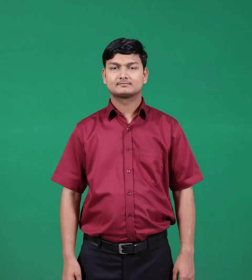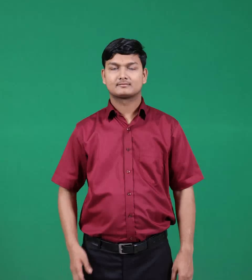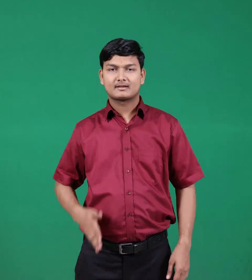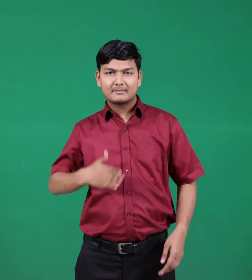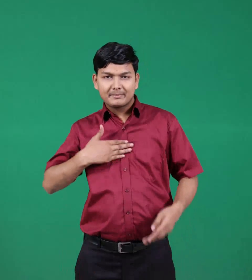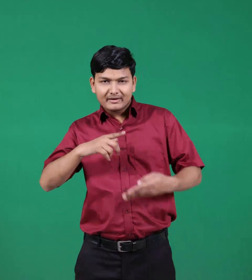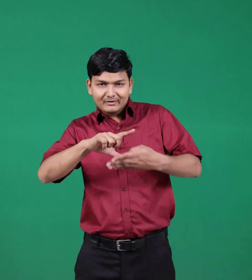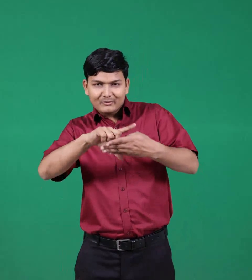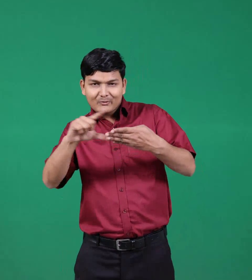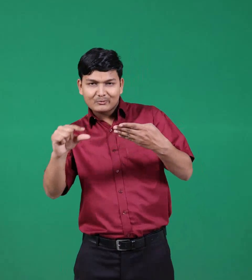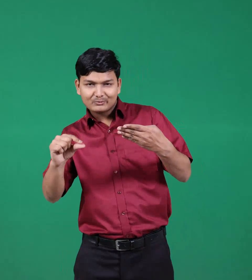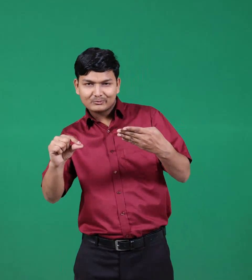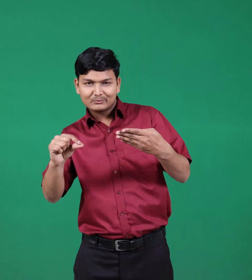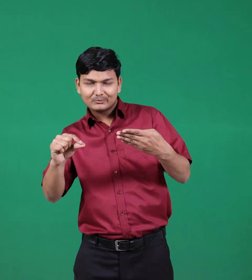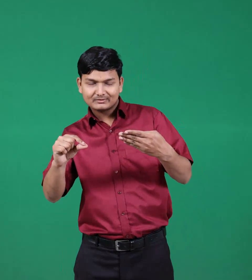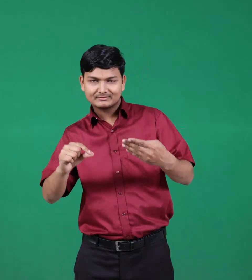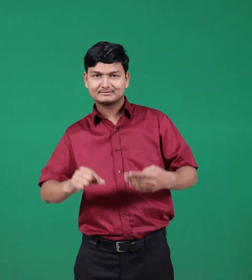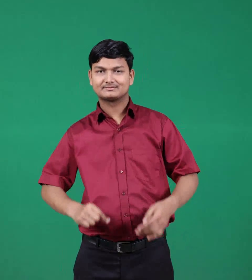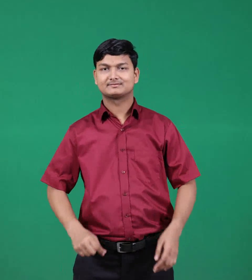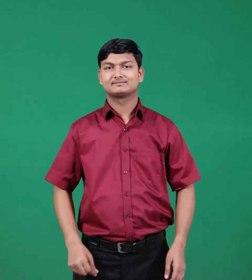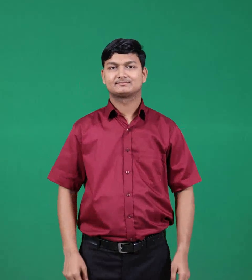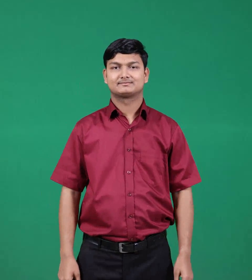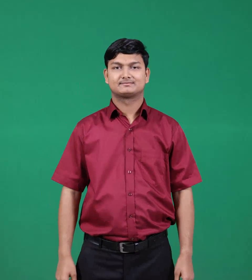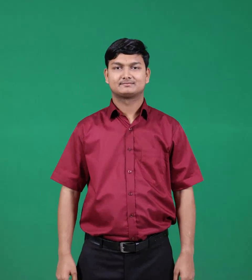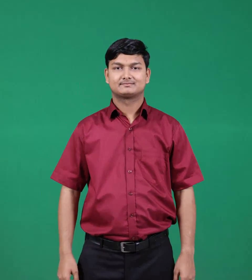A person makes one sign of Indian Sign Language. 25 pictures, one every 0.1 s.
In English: leaf
